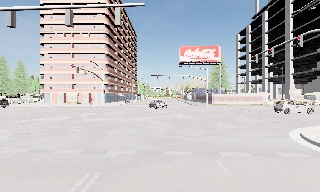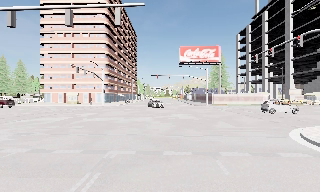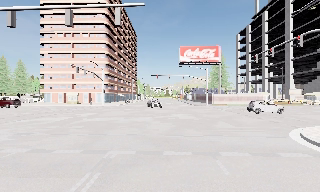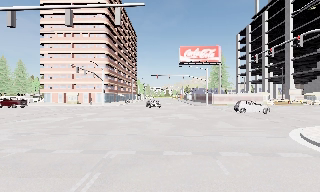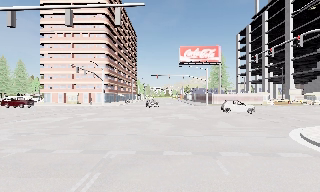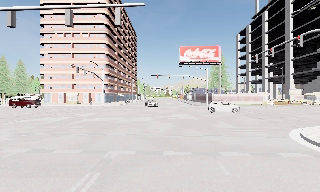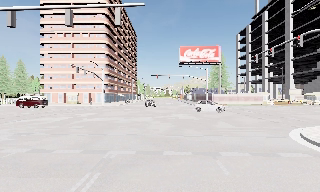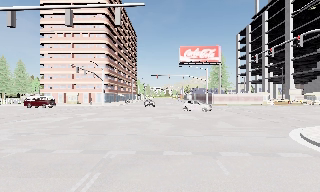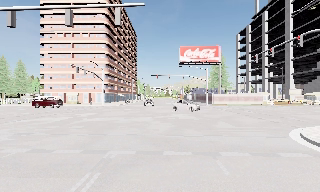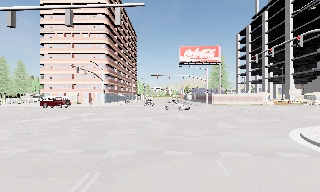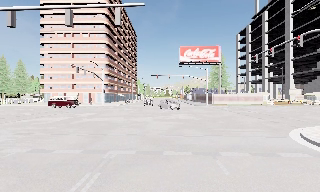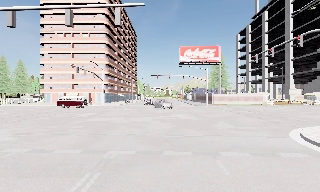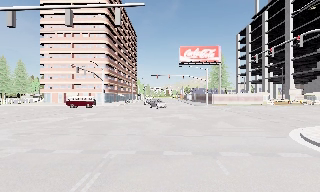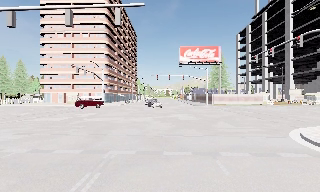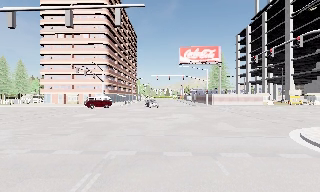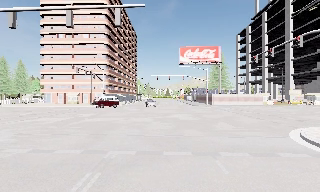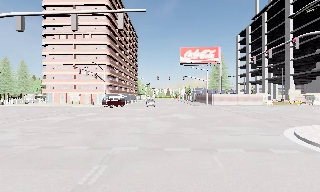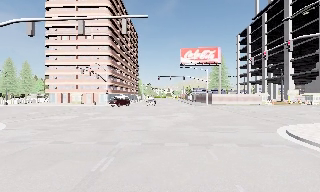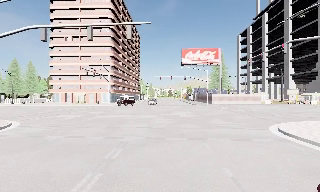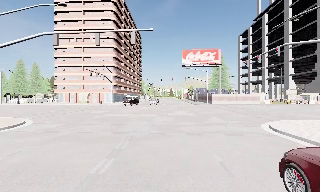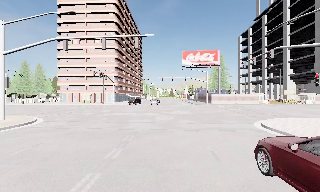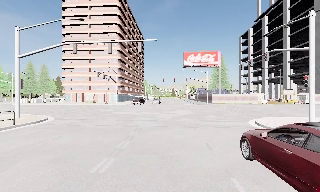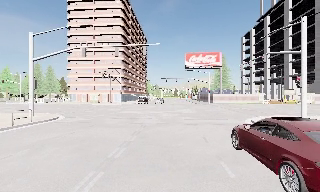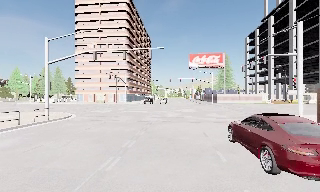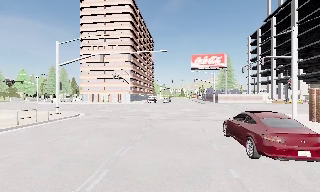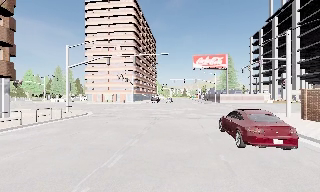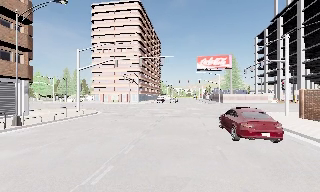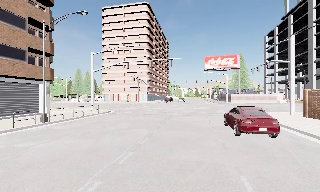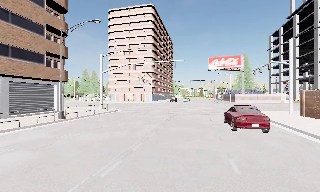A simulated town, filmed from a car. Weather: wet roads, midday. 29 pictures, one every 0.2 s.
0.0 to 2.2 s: The camera keeps its place and its aim.
2.2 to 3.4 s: The camera travels backward, about 1 m, so what stands in front gets smaller. It gains speed.
3.4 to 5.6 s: The scene slides to the right, as the camera pans about 10 degrees to its left. It travels backward, about 11 m, so what stands in front gets smaller.
The film runs backward here.
